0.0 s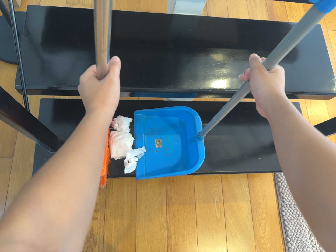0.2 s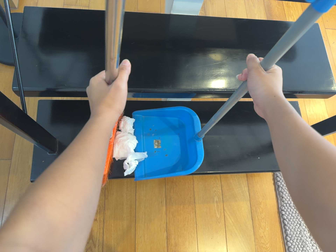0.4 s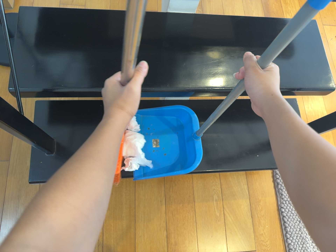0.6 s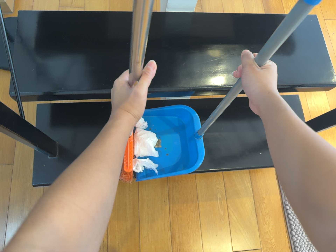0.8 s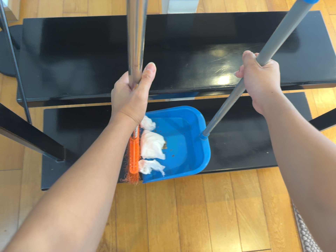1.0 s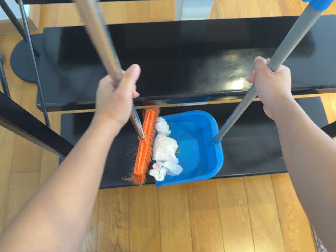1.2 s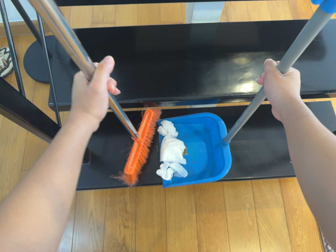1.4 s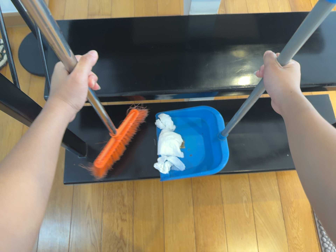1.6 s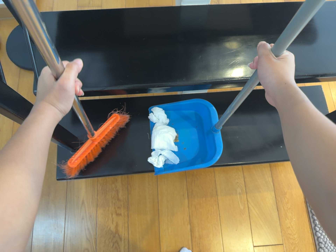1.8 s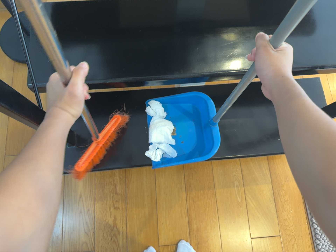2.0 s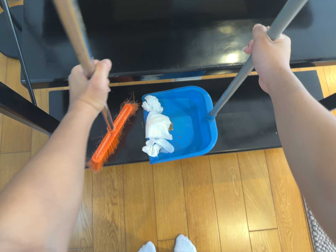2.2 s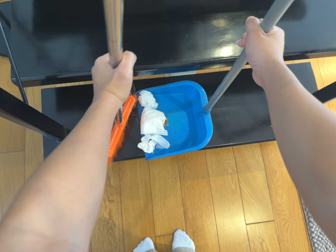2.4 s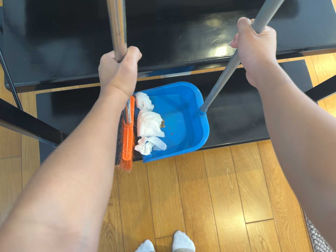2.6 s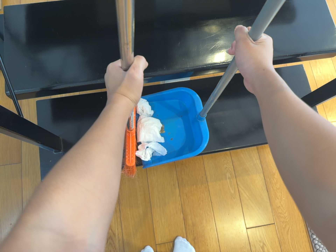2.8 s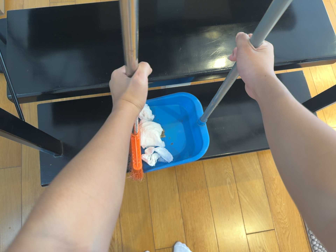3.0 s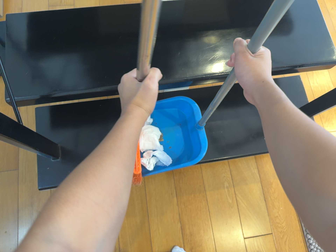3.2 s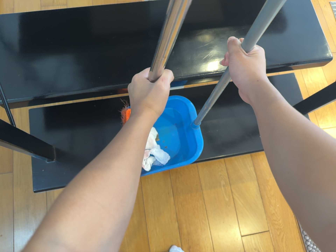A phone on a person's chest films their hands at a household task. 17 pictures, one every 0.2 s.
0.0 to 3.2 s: The camera rolls about its line of sight by about 10 degrees, and the scene rotates counterclockwise.
The film runs forward here.
